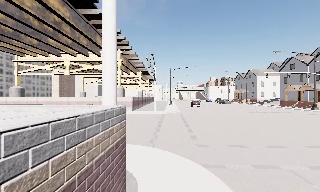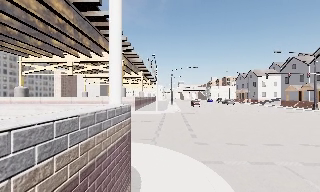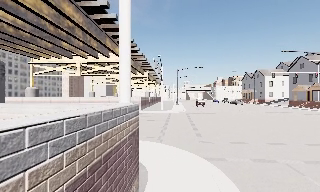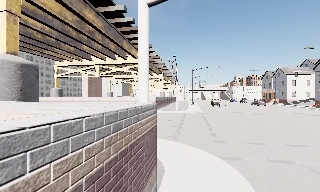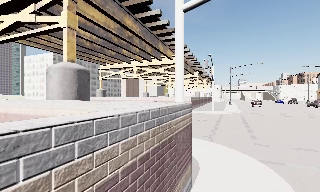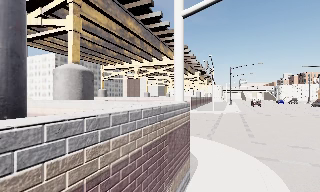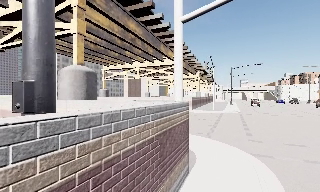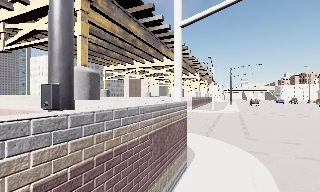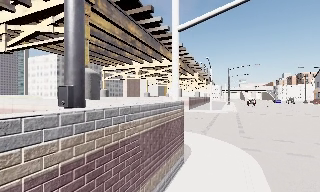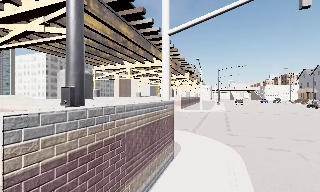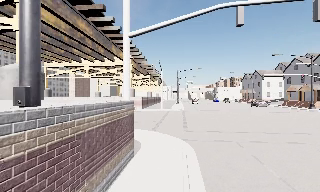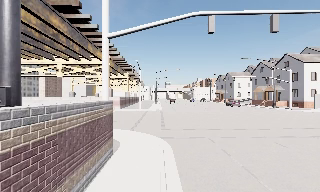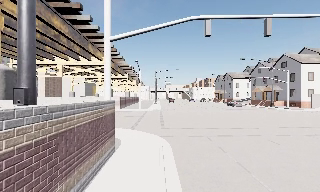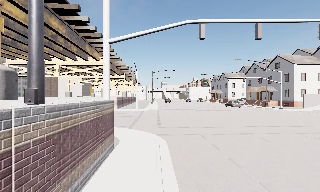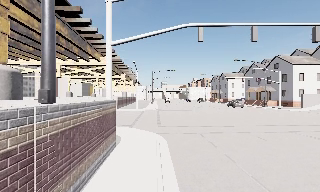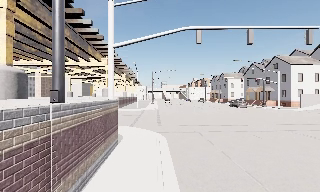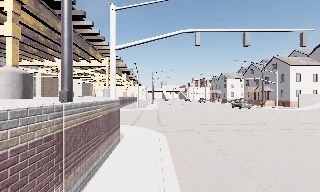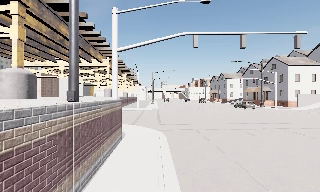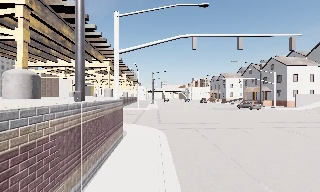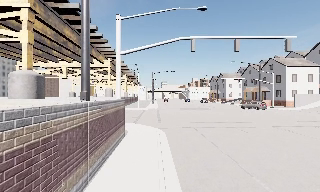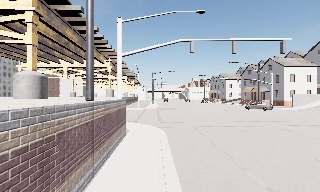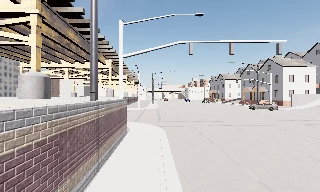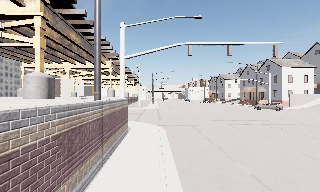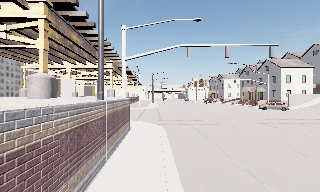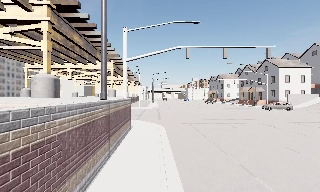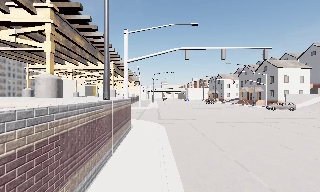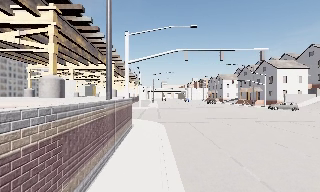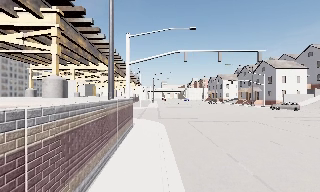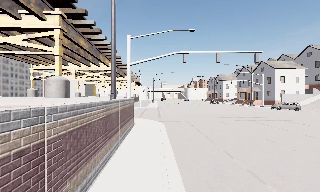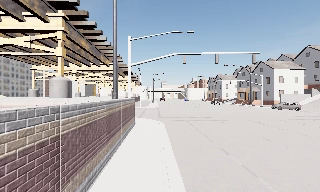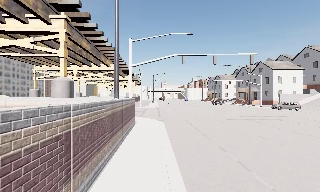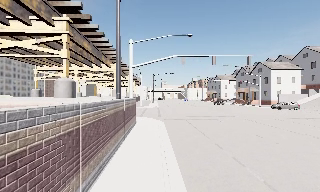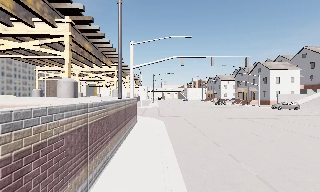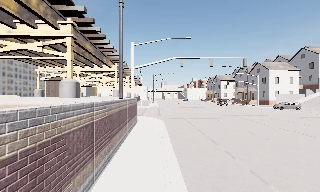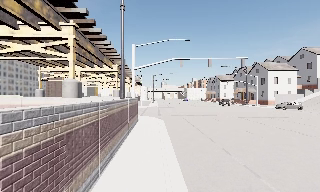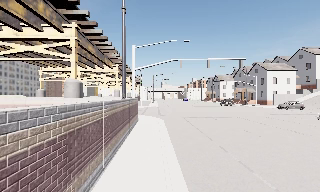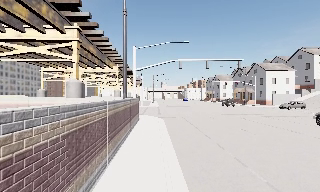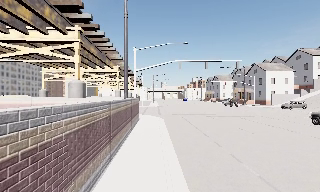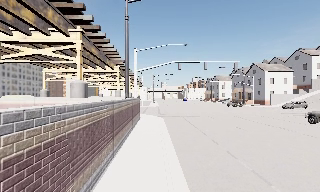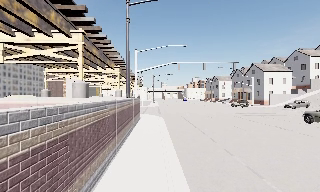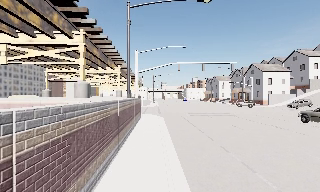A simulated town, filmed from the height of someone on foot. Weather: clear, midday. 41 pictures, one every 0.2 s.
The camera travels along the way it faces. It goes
backward.
0.0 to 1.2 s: The camera swings to its left by about 20 degrees, and the scene slides to the right. It travels backward, about 2.5 m, so what stands in front gets smaller.
1.2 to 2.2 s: The camera pans to its right, which is clockwise from overhead, by about 25 degrees. It travels backward, about 2 m, so what stands in front gets smaller.
2.2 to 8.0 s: The camera travels backward, about 11 m, so what stands in front gets smaller.
The film runs backward here.
